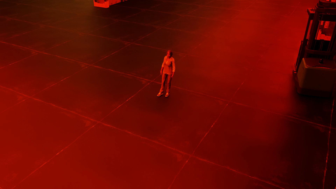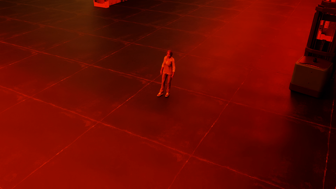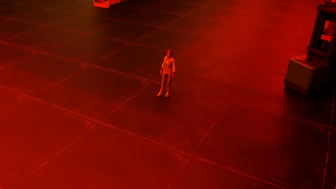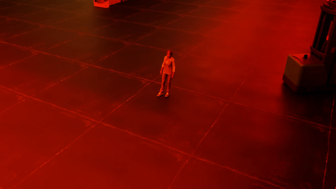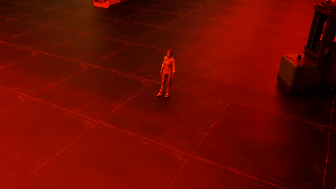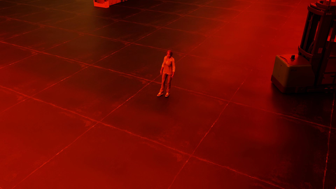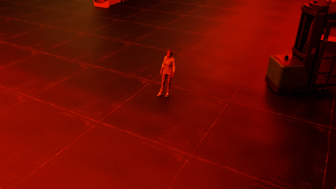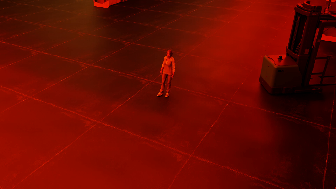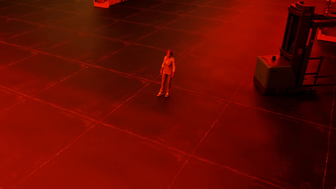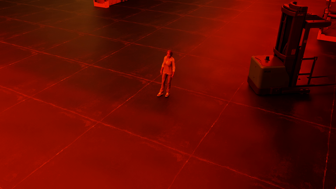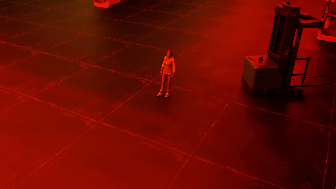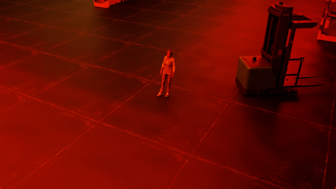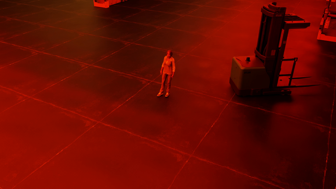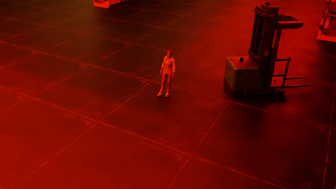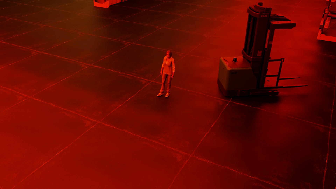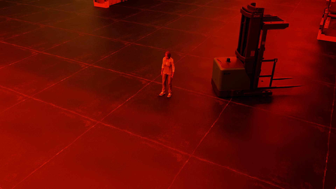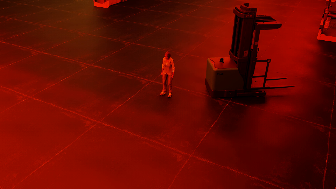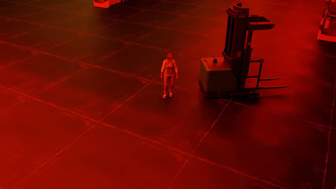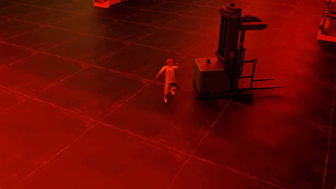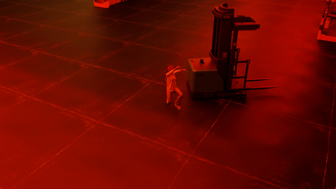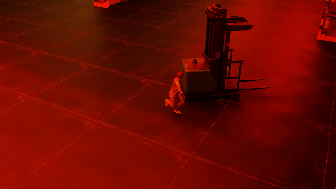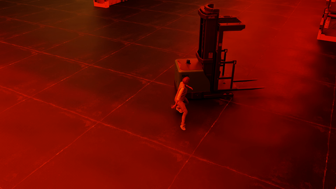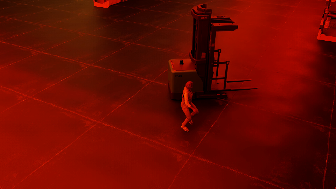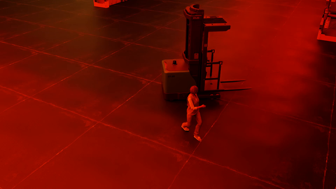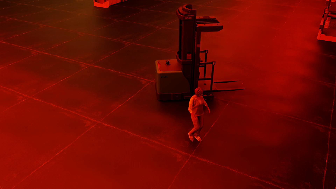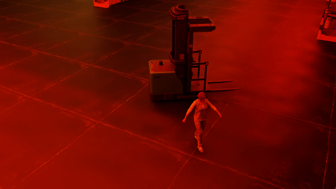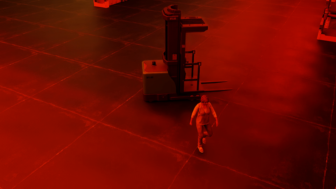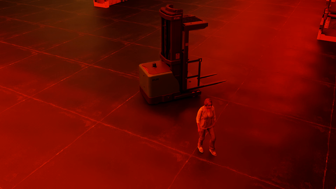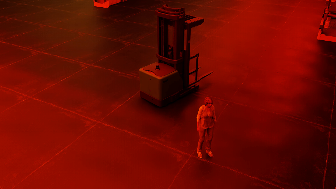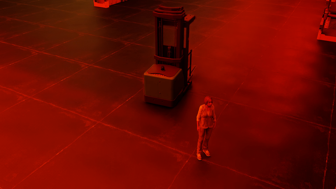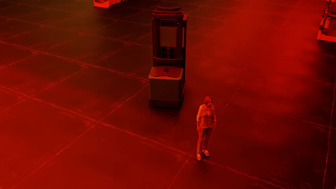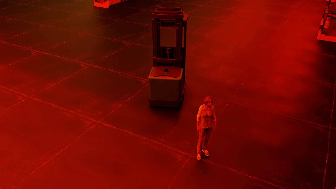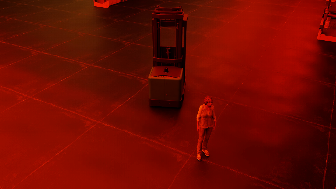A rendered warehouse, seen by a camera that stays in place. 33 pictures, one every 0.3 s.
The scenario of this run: Near miss between a forklift and a person.
